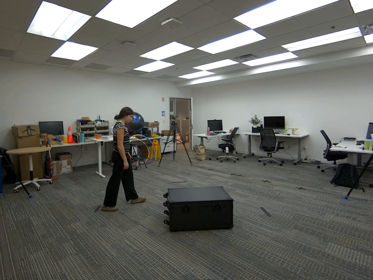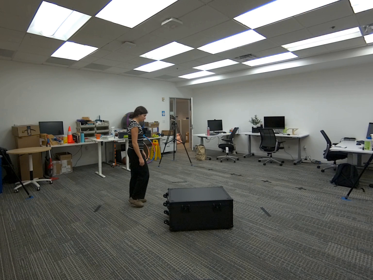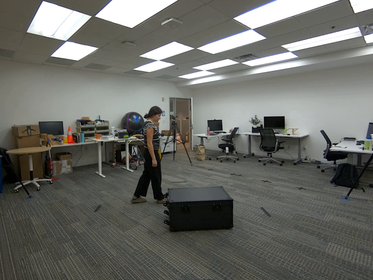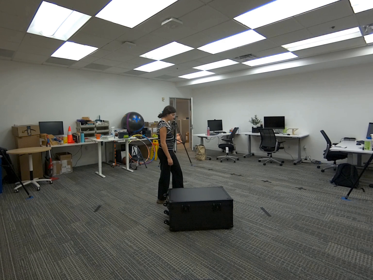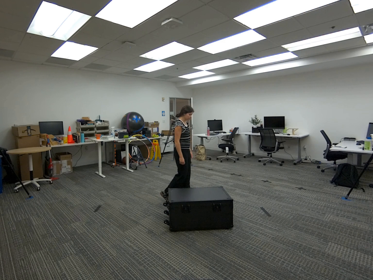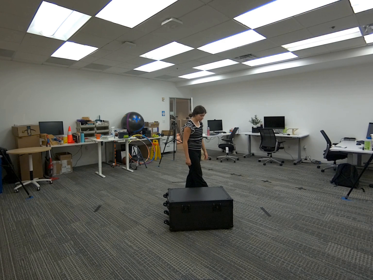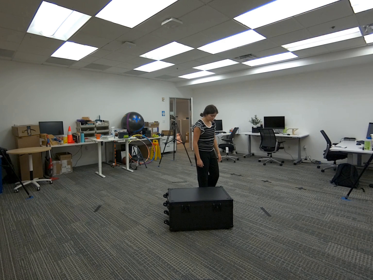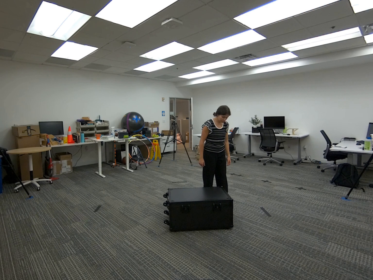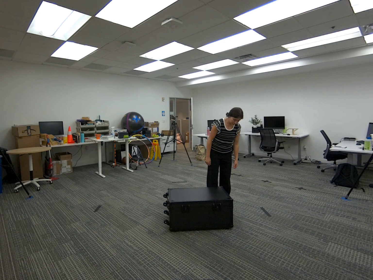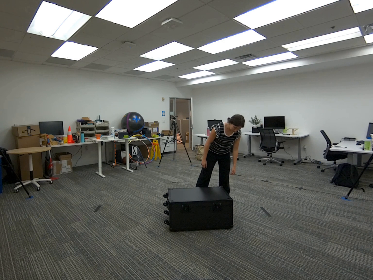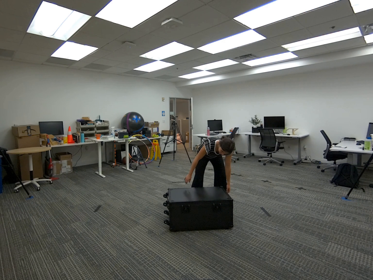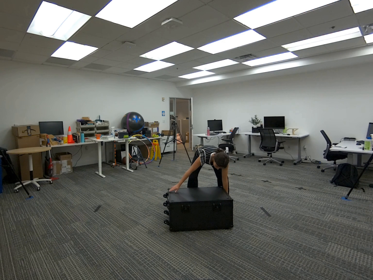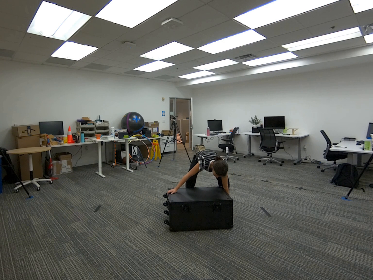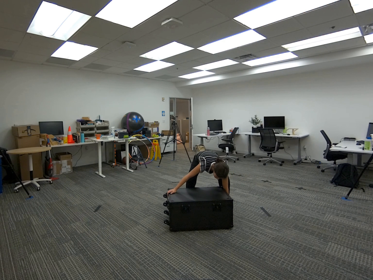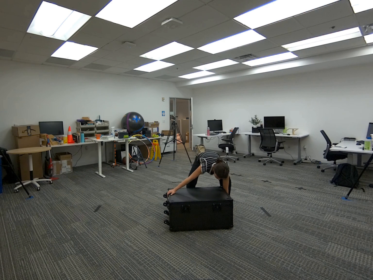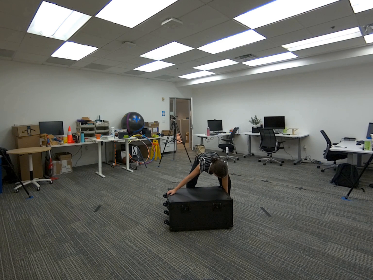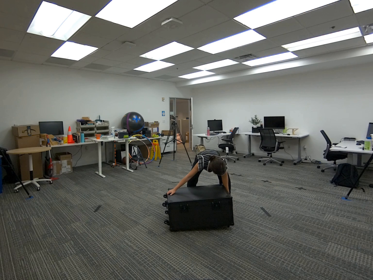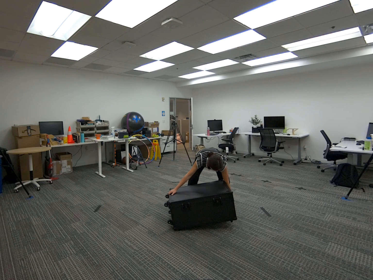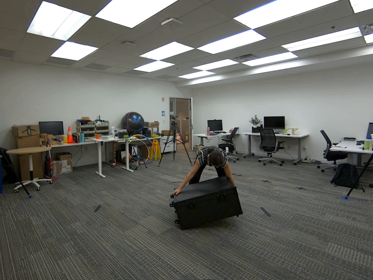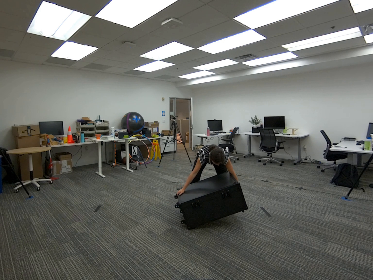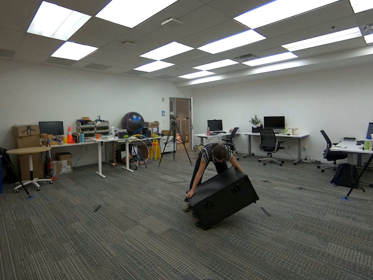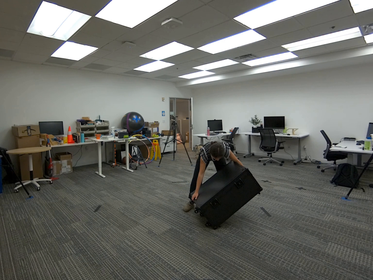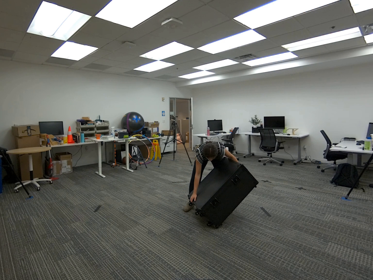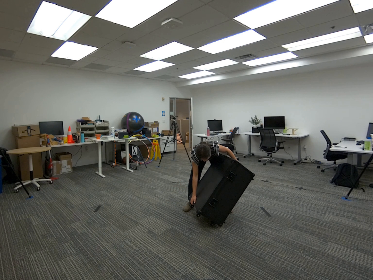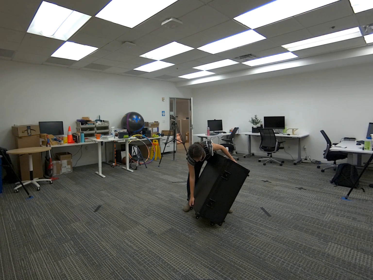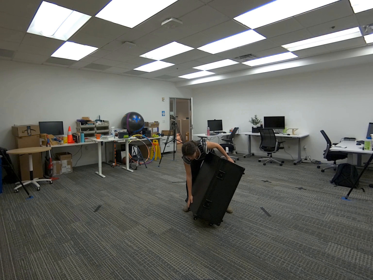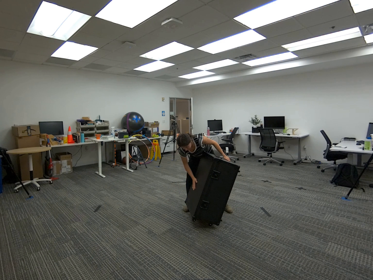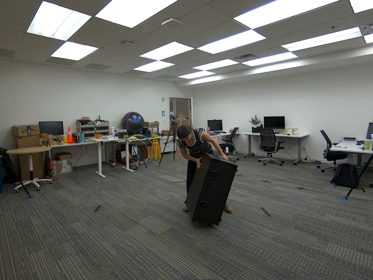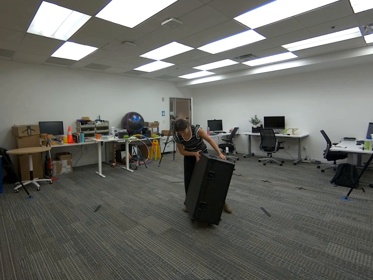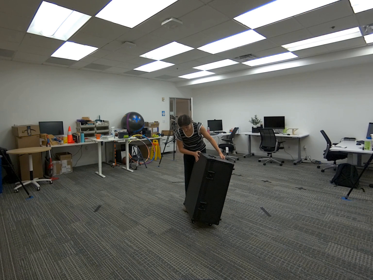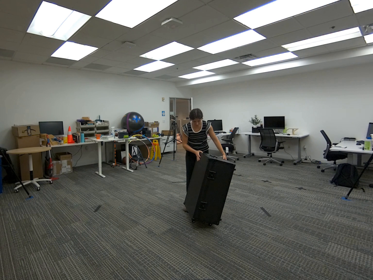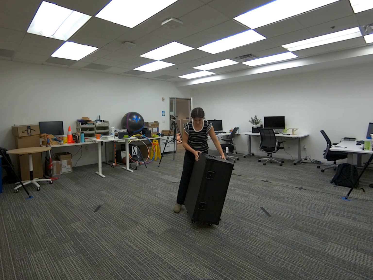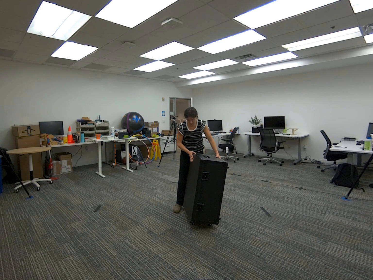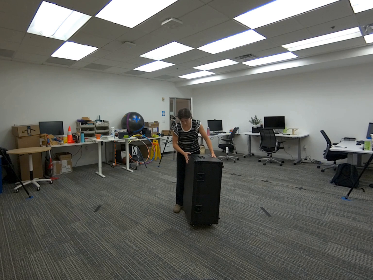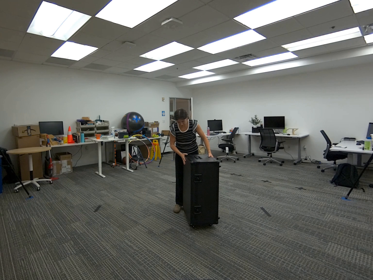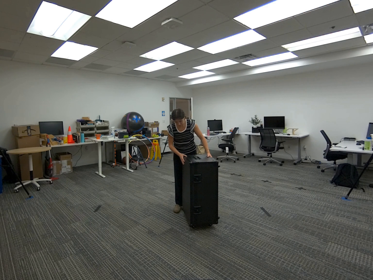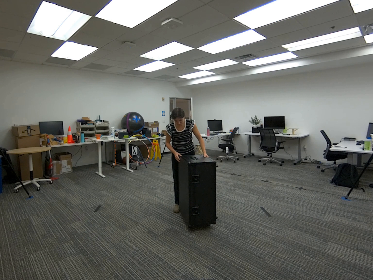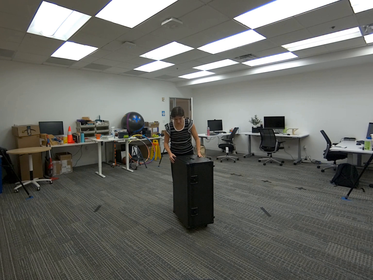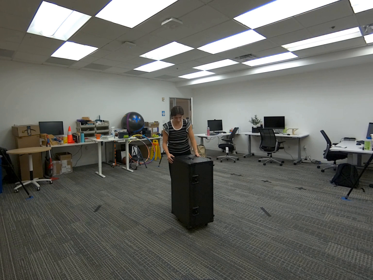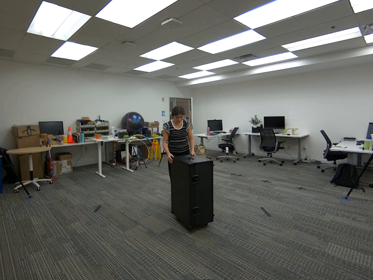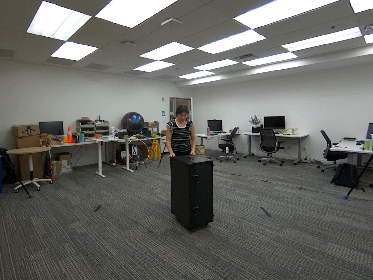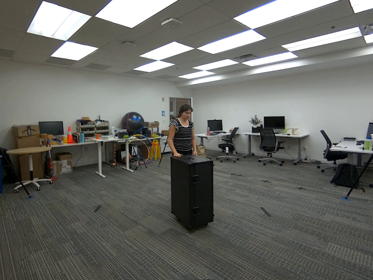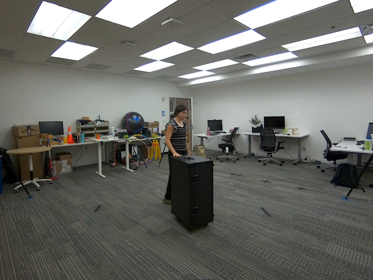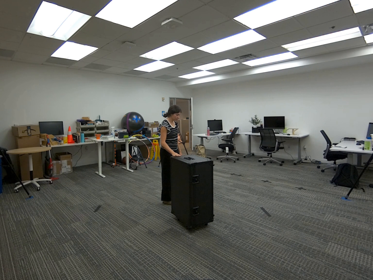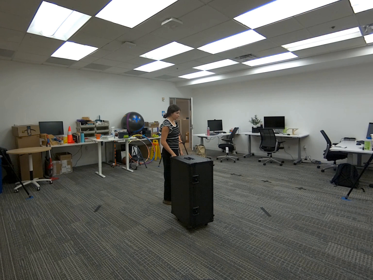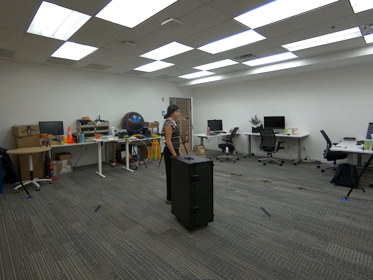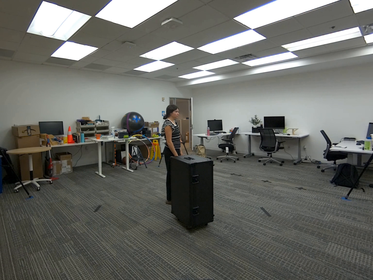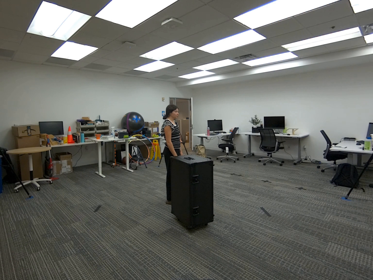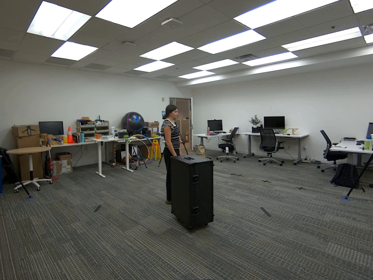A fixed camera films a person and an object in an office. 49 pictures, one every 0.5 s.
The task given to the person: Walk over to the G1 box and pick up the box and place it right up.
